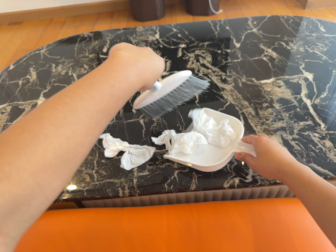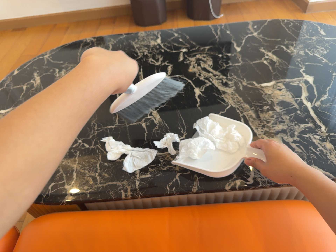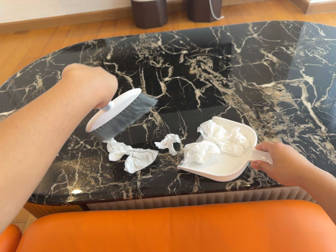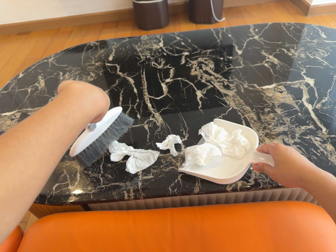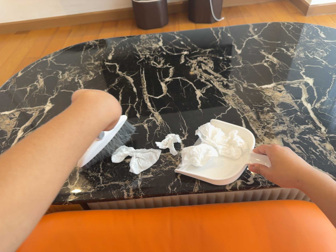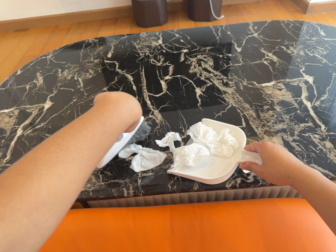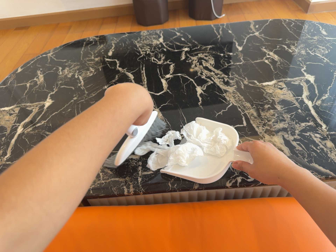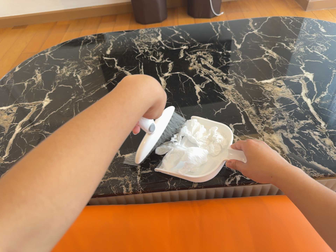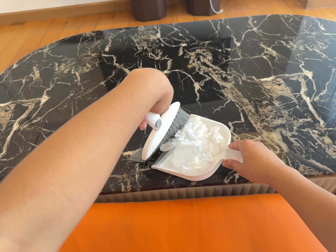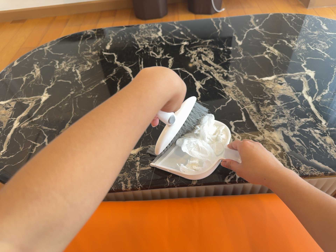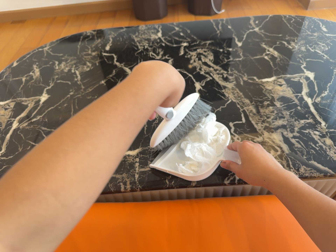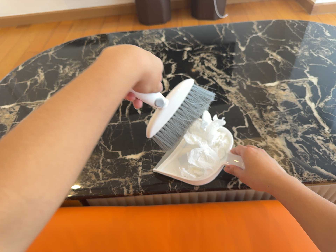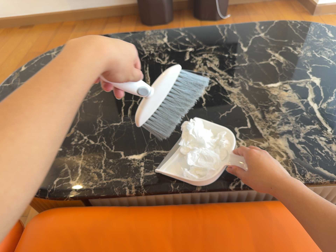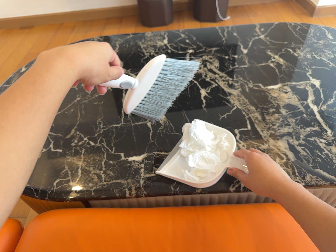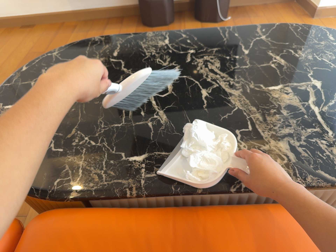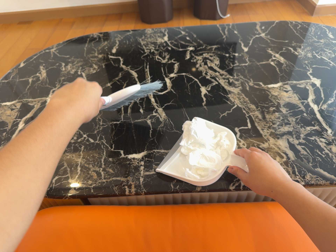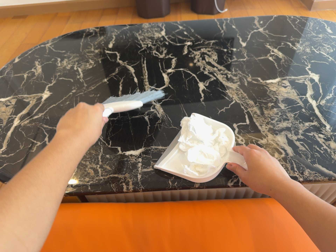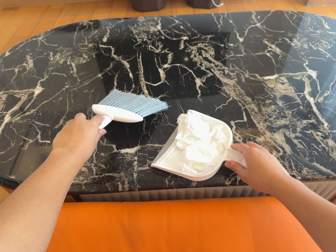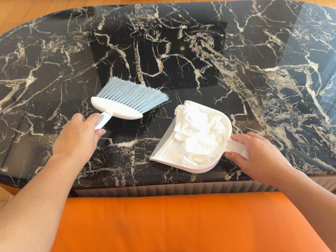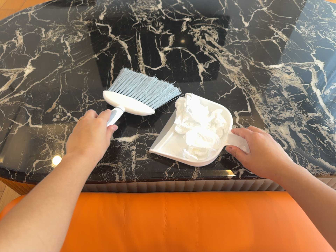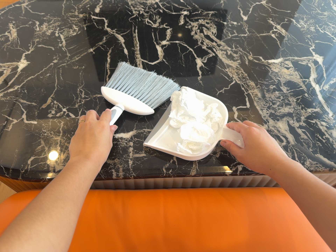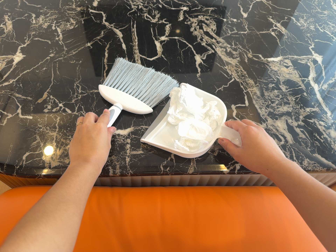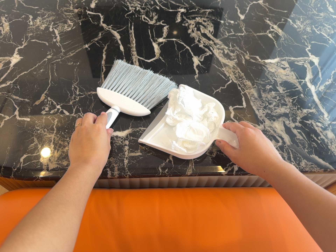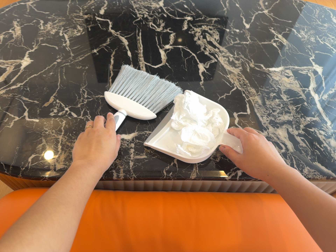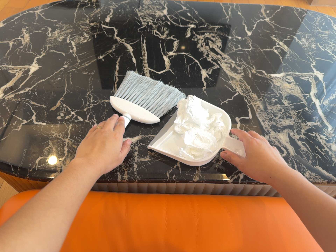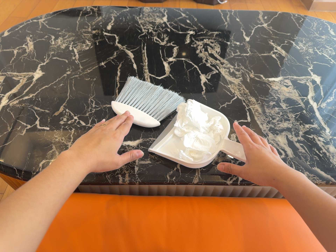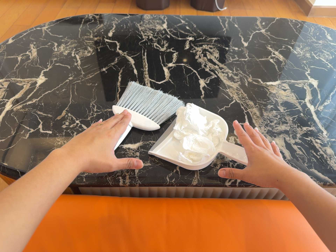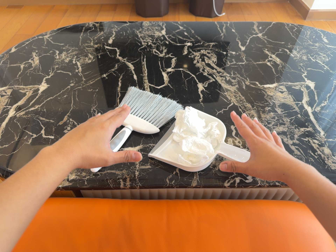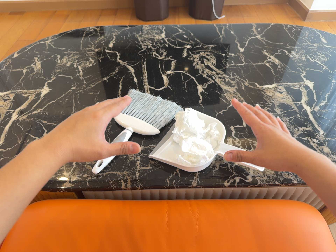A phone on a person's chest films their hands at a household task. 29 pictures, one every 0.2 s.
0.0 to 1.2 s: The camera shifts only a little, or ends up much as it began.
1.2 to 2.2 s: The camera keeps its place and its aim.
2.2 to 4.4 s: The camera travels forward, about 8 cm, so what stands in front looms larger. Its aim tips toward the bottom of its view by about 10 degrees, and the scene shifts upward.
4.4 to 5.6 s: The camera travels backward, about 7 cm, so what stands in front gets smaller.
The film runs forward here.
